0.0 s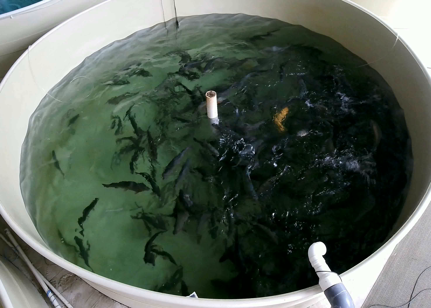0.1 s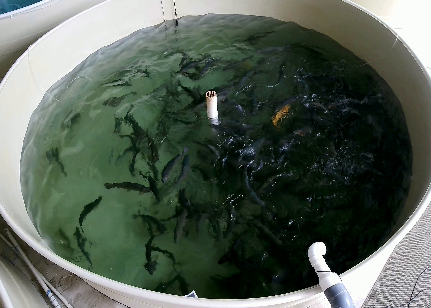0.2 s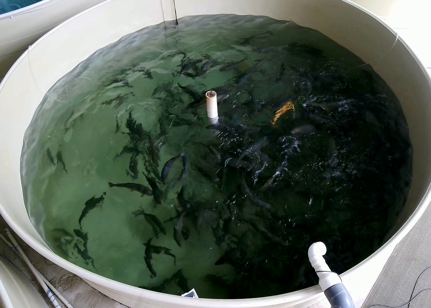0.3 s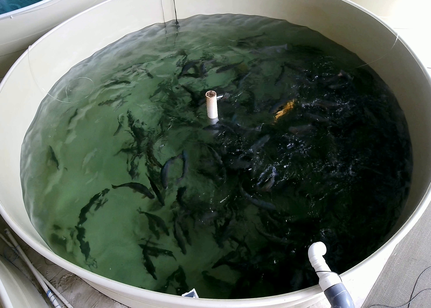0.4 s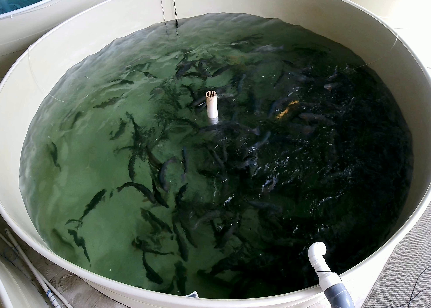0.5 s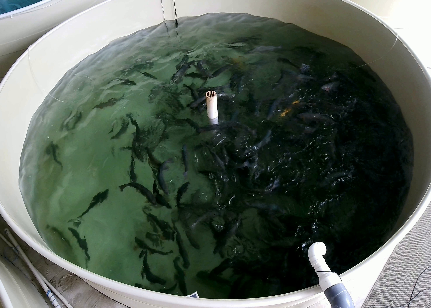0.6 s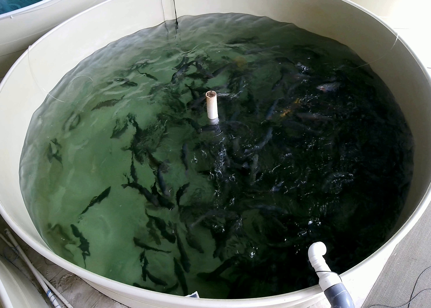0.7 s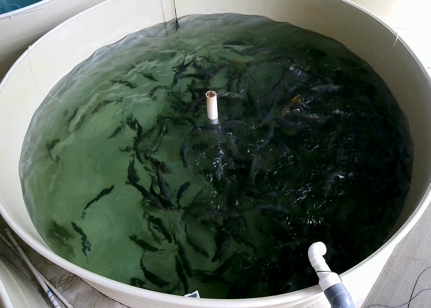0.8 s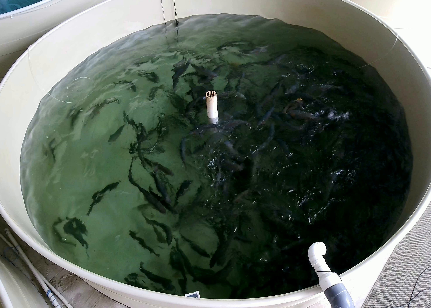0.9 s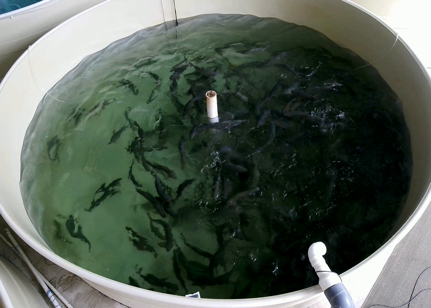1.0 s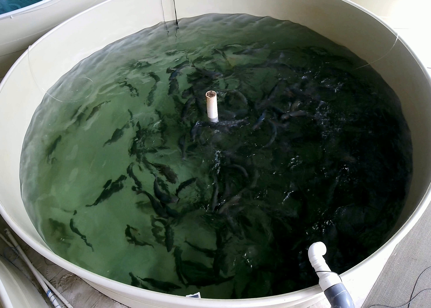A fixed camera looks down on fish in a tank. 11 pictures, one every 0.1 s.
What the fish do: Weak feeding.
